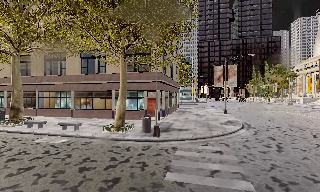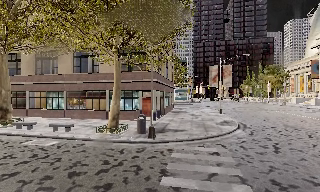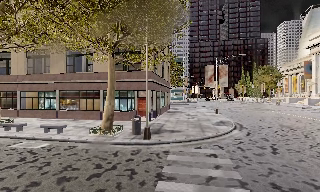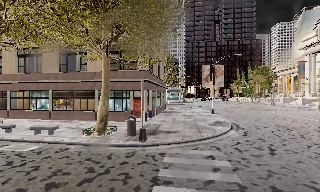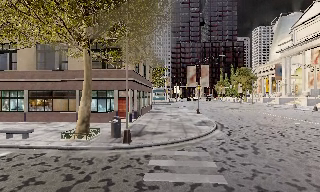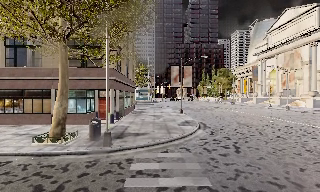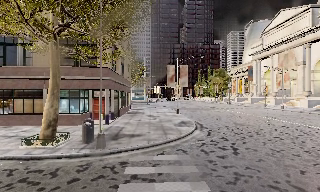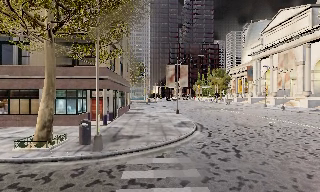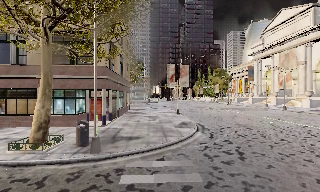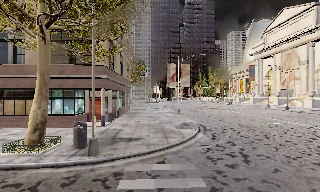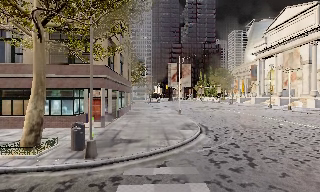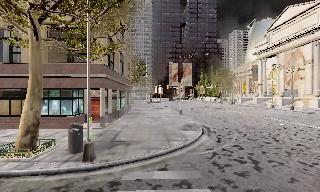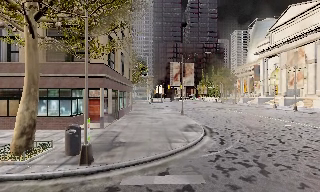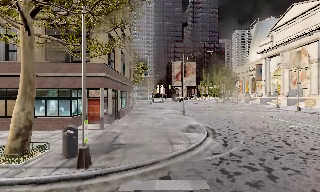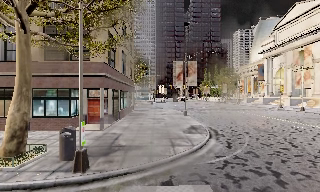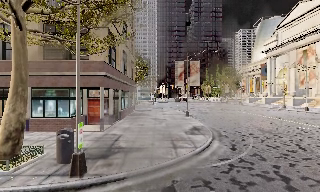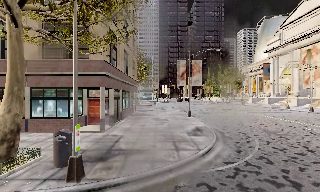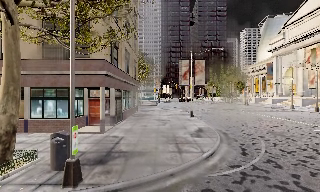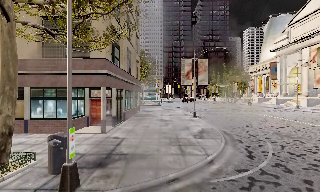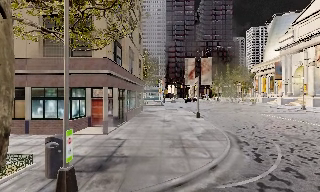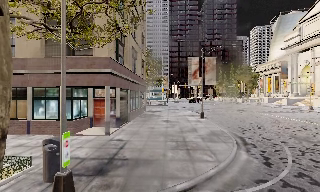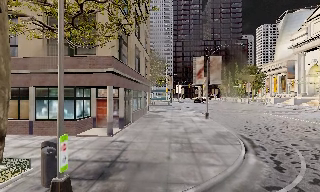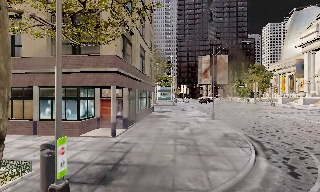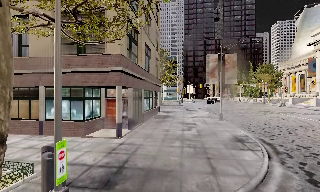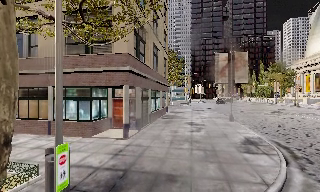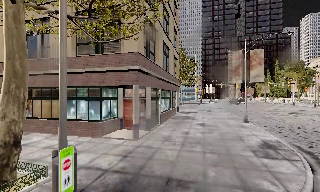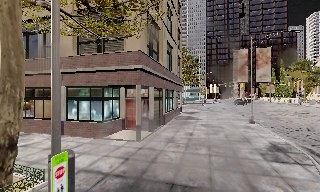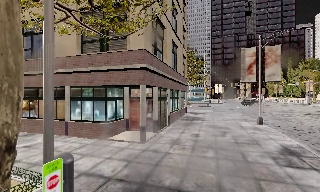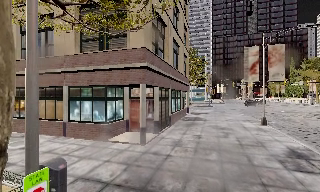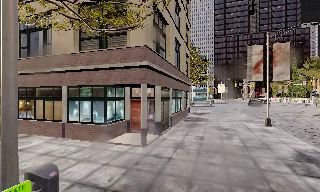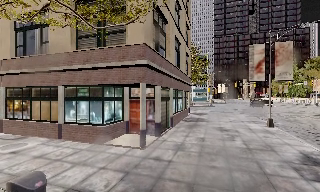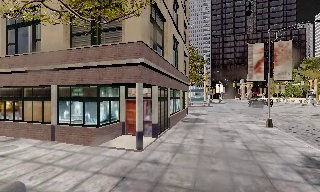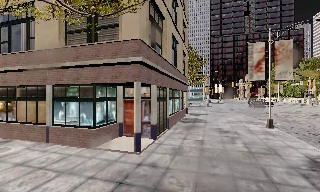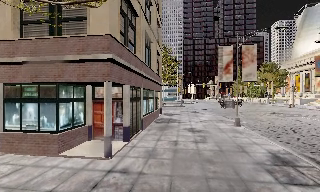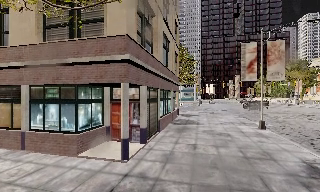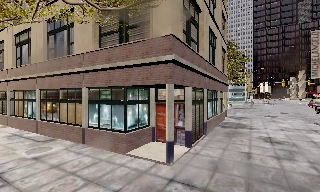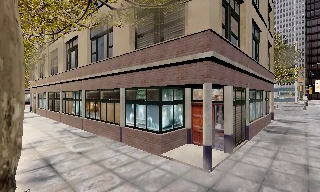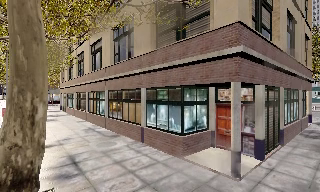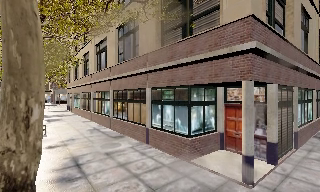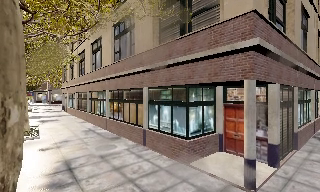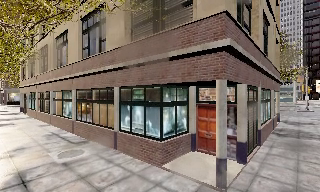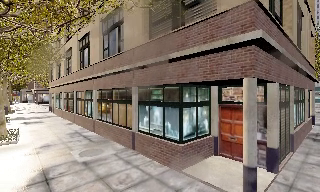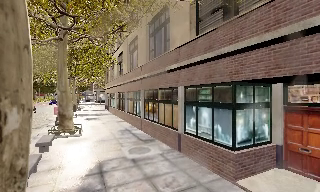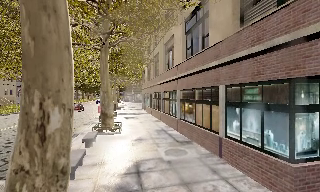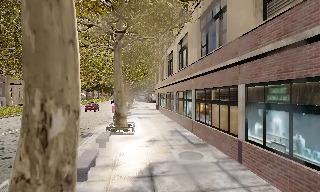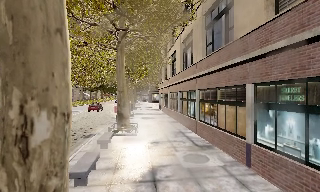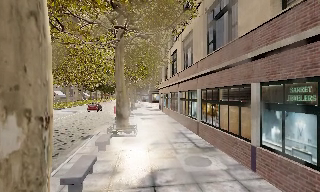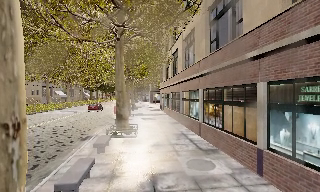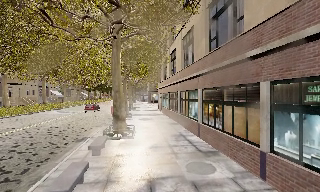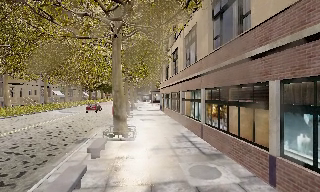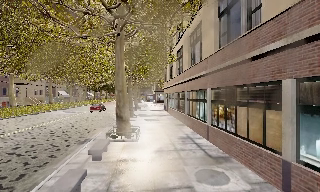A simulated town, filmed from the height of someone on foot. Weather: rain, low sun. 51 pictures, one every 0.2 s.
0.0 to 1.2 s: The camera swings to its right by about 15 degrees, and the scene slides to the left. It travels forward, about 1.5 m, so what stands in front looms larger.
1.2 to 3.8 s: The camera travels forward, about 3.5 m, so what stands in front looms larger.
3.8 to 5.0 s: The camera swings to its left by about 15 degrees, and the scene slides to the right. It travels forward, about 1.5 m, so what stands in front looms larger.
5.0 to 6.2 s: The camera travels forward, about 1.5 m, so what stands in front looms larger.
6.2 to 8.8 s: The camera pans to its left, which is counterclockwise from overhead, by about 65 degrees. It travels forward, about 3.5 m.
8.8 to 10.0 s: The camera travels forward, about 1.5 m, so what stands in front looms larger.
The film runs forward here.
